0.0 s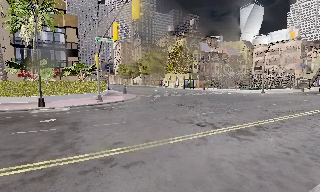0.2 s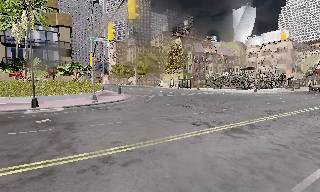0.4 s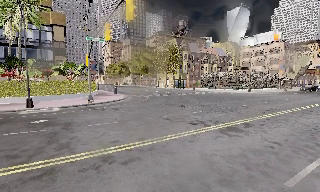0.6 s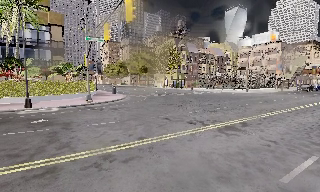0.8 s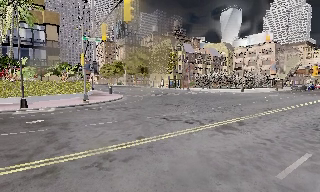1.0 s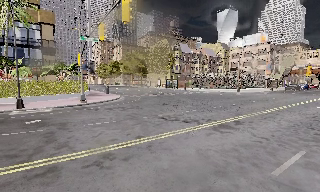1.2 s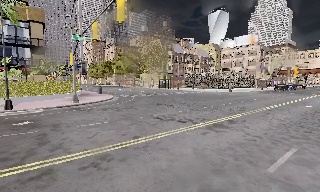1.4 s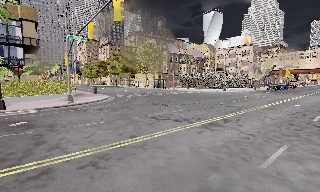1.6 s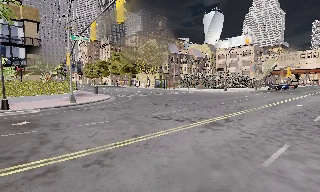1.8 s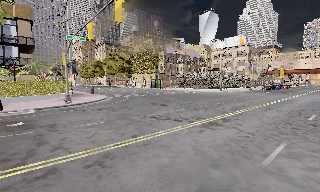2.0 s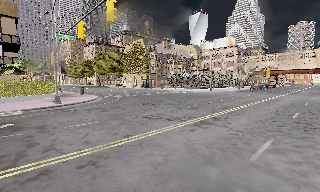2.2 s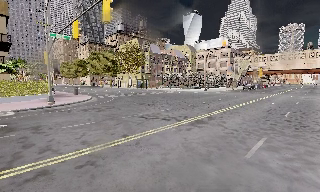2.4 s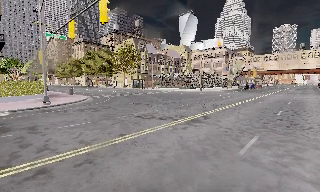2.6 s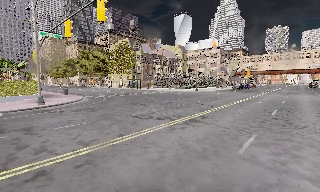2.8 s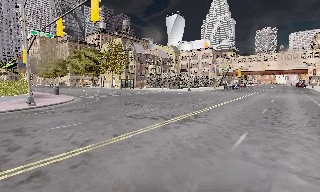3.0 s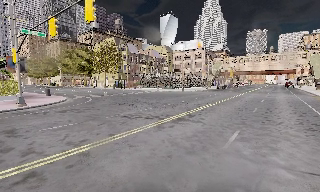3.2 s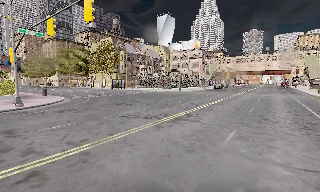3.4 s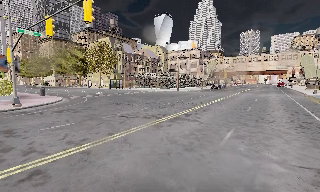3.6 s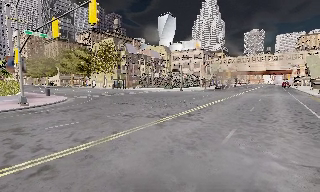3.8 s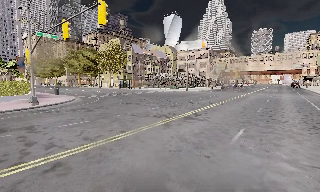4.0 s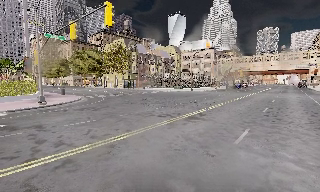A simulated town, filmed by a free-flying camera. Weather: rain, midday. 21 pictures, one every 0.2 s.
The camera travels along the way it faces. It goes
backward.
0.0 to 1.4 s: The camera swings to its right by about 10 degrees, and the scene slides to the left. It travels backward and to its left, about 1 m, so what stands in front gets smaller.
1.4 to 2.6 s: The camera travels to its left, about 0.5 m.
2.6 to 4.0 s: The camera travels backward, about 1 m, so what stands in front gets smaller.
The film runs backward here.
